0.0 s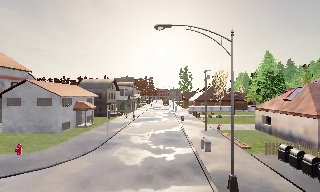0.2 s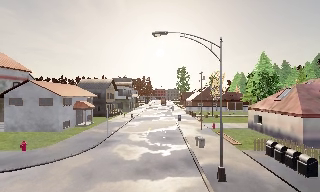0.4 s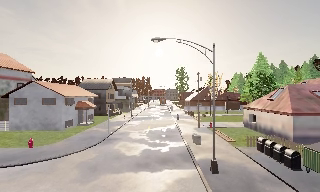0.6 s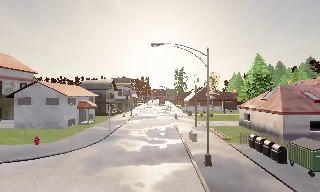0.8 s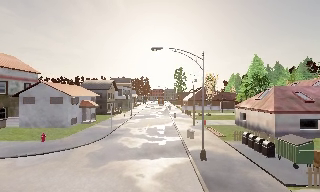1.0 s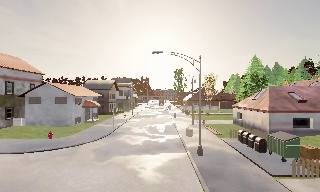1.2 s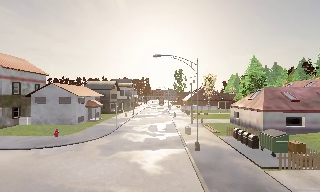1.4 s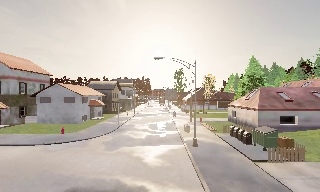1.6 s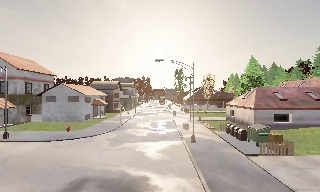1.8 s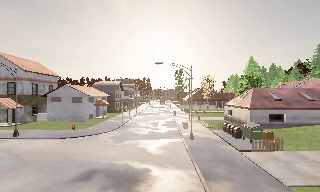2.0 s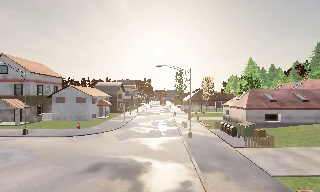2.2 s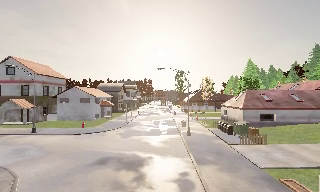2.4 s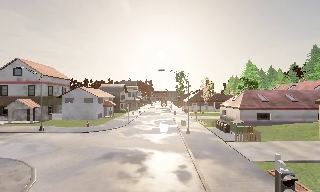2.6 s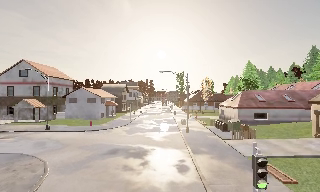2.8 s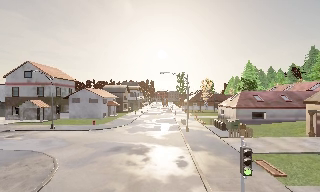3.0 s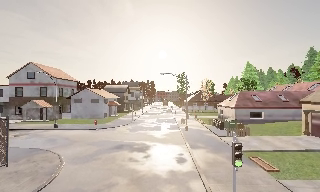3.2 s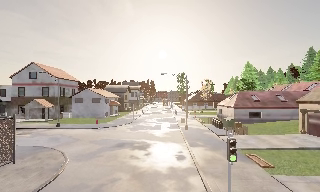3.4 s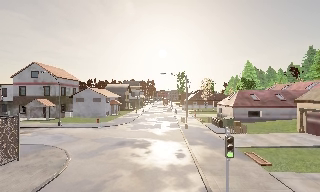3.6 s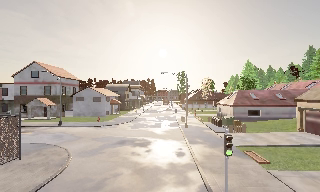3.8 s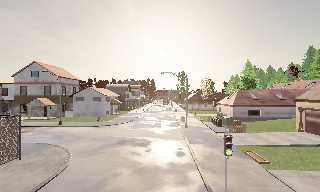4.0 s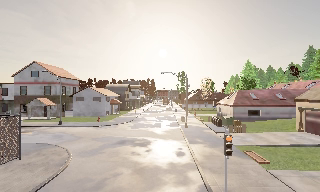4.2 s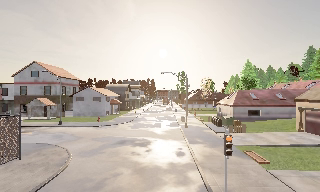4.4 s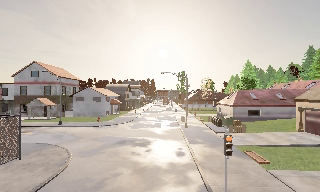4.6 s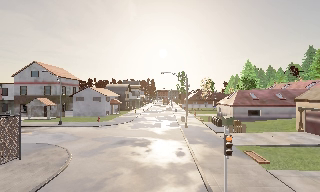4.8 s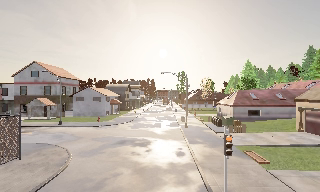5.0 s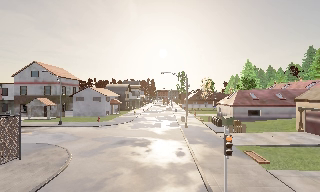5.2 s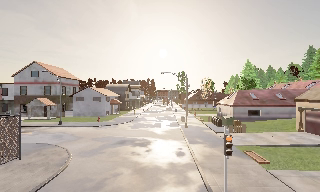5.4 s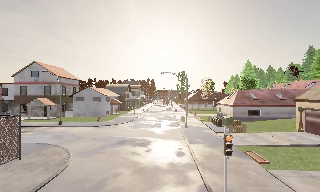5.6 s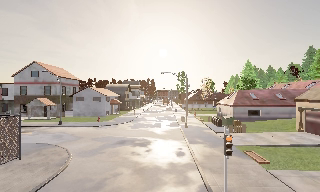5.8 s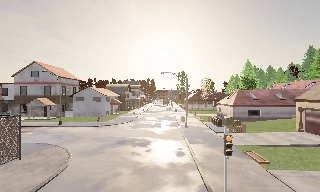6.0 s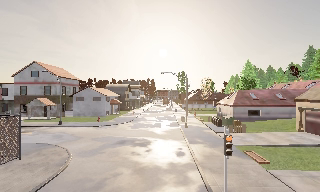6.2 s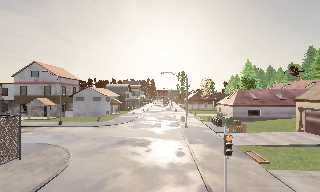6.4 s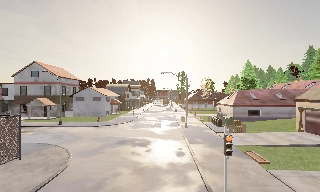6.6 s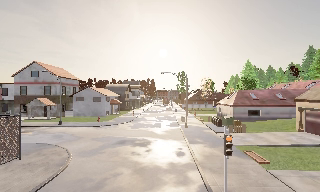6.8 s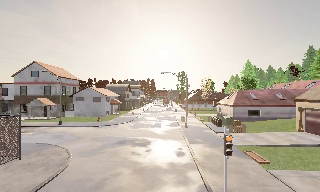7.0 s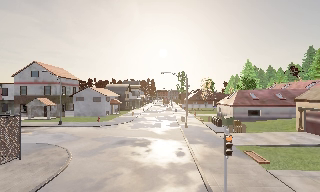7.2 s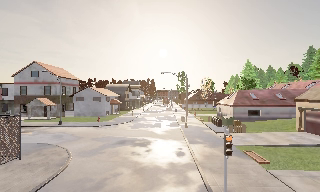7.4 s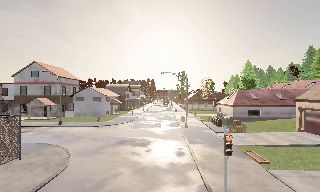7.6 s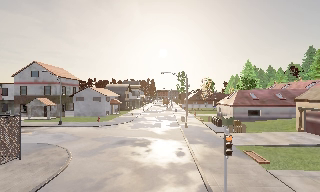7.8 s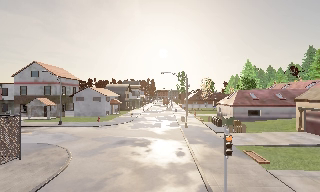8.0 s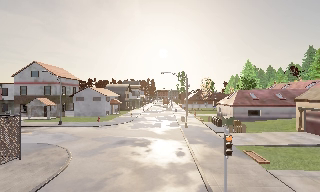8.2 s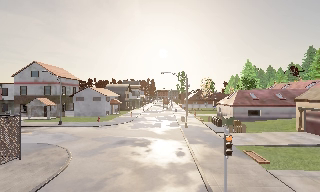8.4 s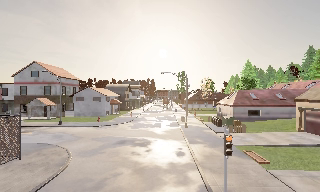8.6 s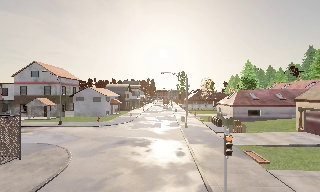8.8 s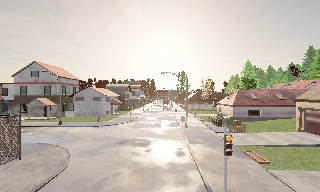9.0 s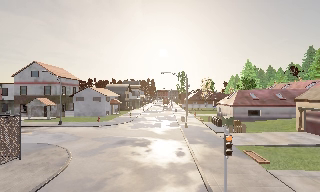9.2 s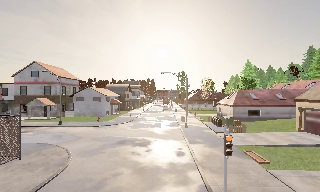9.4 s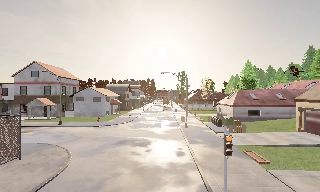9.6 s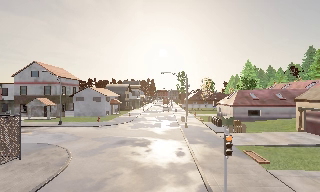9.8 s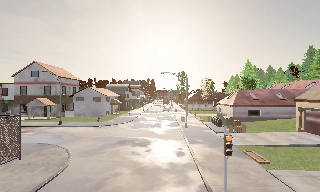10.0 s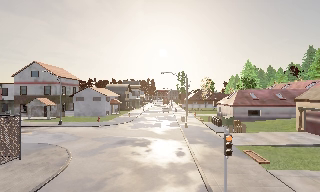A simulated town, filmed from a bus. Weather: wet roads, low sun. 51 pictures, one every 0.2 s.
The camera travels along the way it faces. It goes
backward.
0.0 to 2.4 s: The camera travels backward, about 12 m, so what stands in front gets smaller.
2.4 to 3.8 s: The camera travels backward, about 3 m, so what stands in front gets smaller. It loses speed.
3.8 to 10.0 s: The camera keeps its place and its aim.
The film runs backward here.
